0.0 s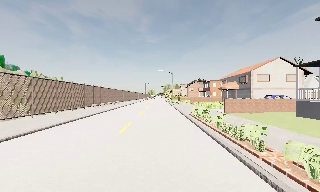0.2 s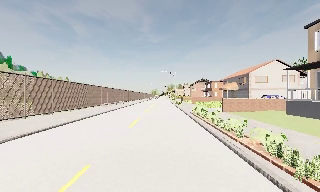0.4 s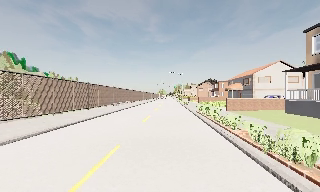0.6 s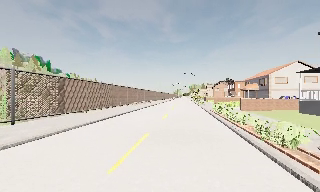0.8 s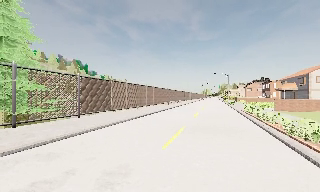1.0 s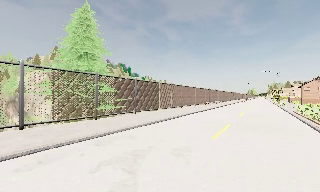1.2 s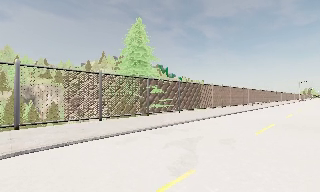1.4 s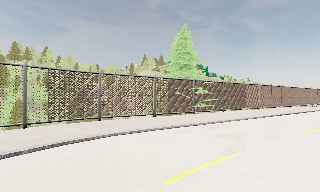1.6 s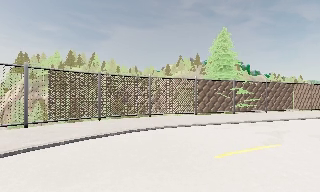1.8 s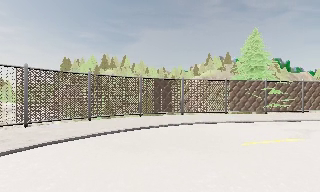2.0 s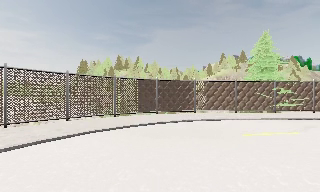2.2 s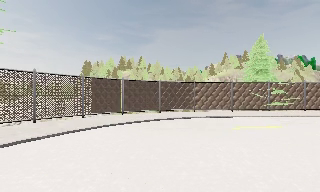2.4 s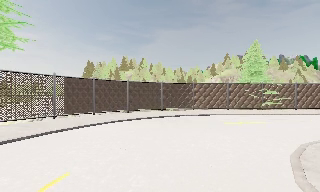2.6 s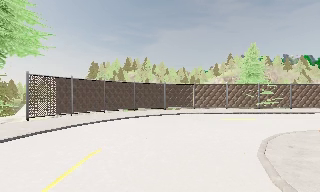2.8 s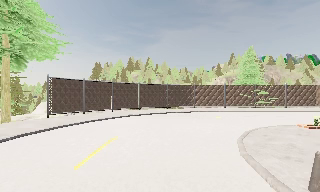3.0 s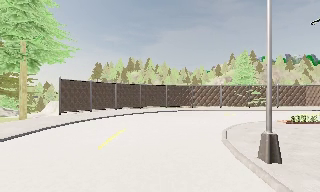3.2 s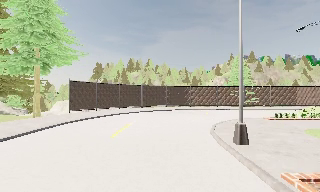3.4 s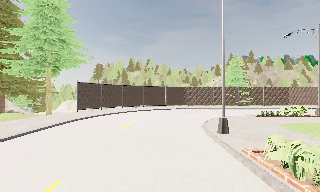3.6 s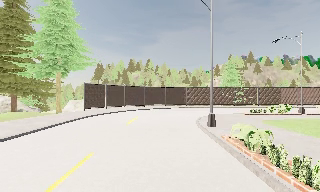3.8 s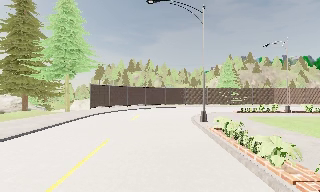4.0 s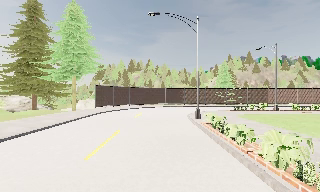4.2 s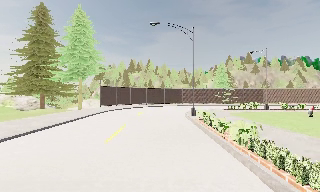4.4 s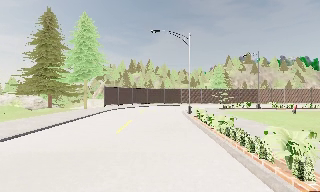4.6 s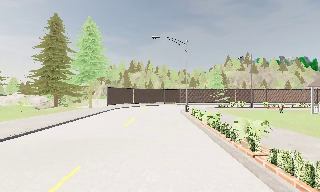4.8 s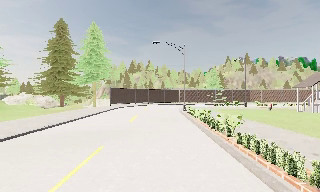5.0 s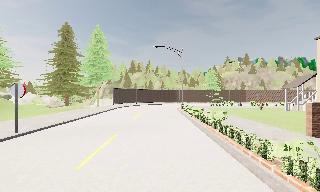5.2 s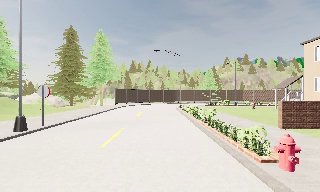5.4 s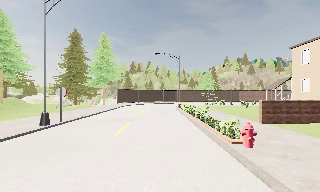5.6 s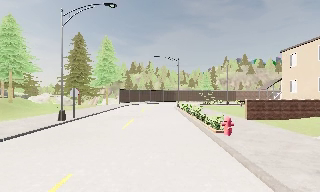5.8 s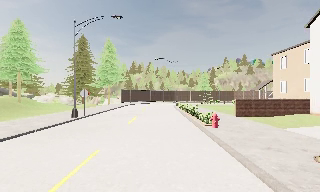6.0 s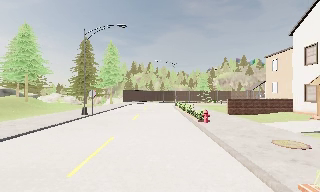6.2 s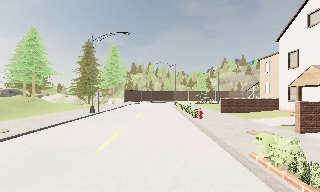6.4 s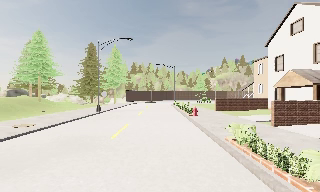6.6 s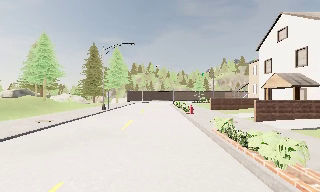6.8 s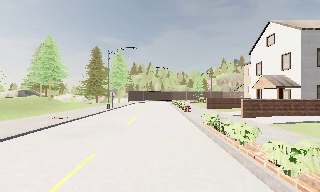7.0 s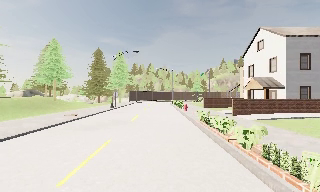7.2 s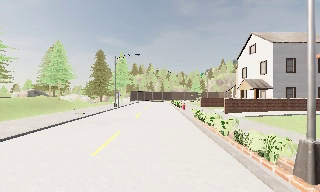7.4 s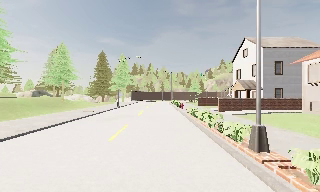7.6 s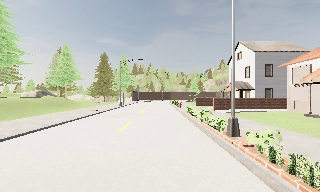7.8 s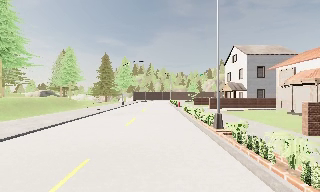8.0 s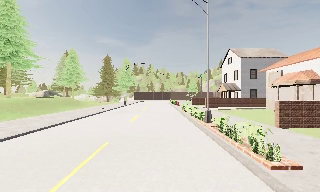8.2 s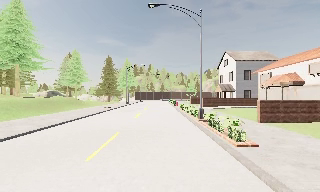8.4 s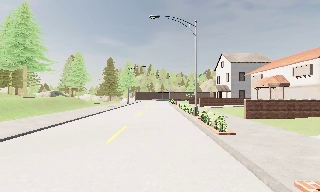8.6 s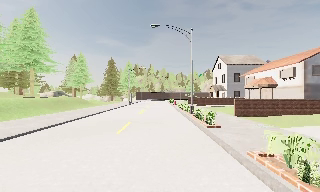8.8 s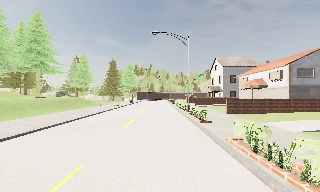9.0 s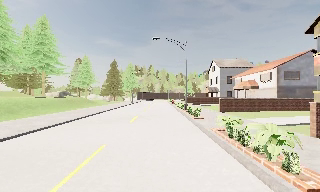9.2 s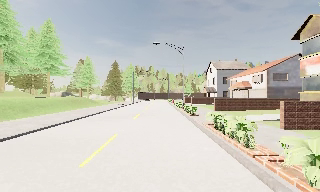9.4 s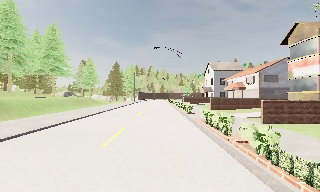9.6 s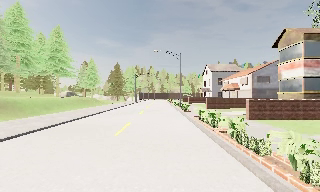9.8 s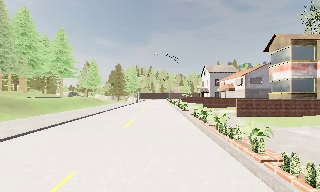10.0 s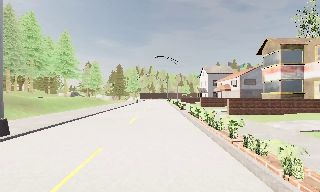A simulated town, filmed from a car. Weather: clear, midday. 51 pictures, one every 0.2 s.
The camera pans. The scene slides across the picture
to the right.
The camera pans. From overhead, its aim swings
counterclockwise.
0.0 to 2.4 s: The scene slides to the right, as the camera pans about 90 degrees to its left. It travels backward, about 19 m.
2.4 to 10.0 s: The camera travels backward, about 60 m, so what stands in front gets smaller.
The film runs backward here.
